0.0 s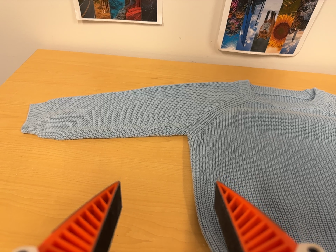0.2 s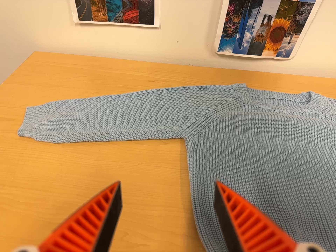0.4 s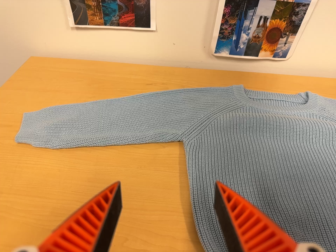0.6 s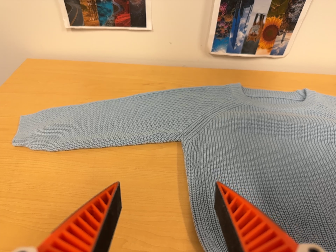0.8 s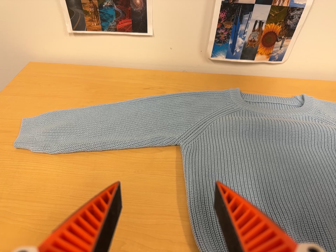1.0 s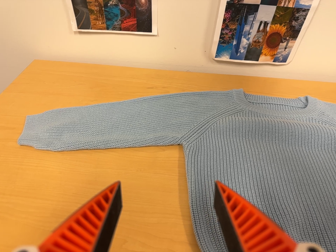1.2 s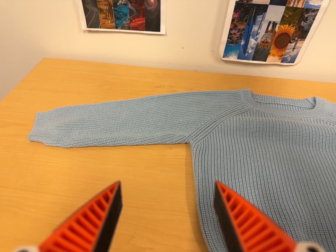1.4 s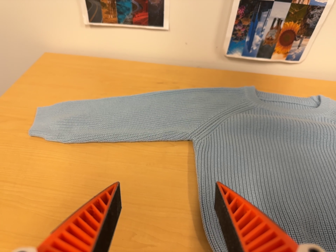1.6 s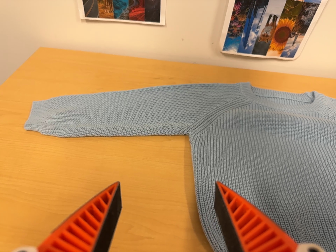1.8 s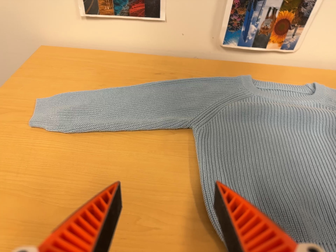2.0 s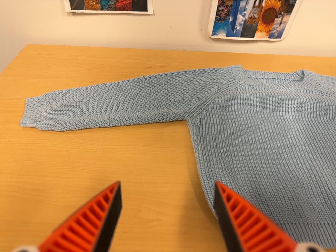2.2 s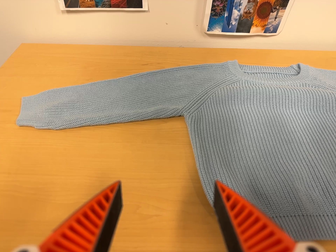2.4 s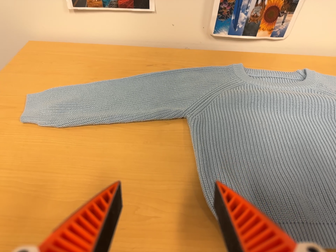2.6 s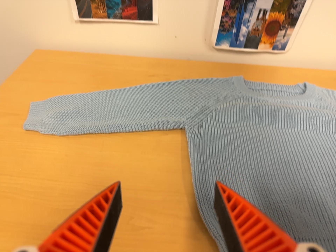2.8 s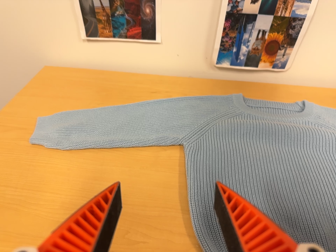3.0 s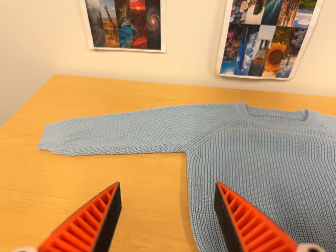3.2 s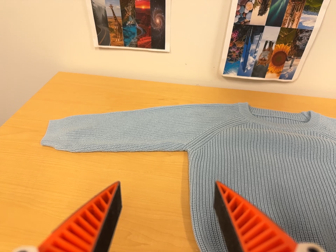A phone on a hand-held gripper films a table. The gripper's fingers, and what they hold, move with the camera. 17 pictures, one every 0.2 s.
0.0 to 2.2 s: The camera shifts only a little, or ends up much as it began.
2.2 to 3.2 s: The camera travels backward and to its right, about 6 cm, so what stands in front gets smaller.
The film runs backward here.
